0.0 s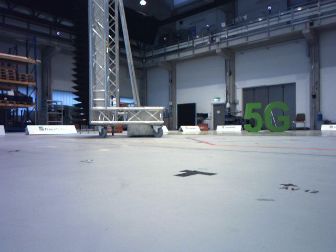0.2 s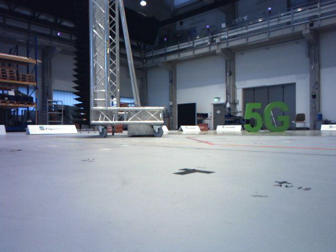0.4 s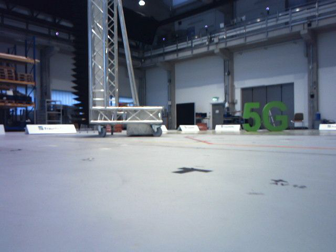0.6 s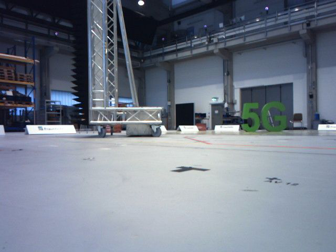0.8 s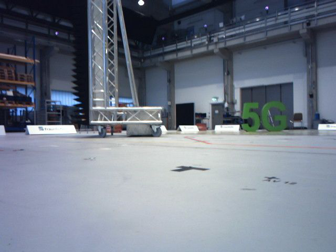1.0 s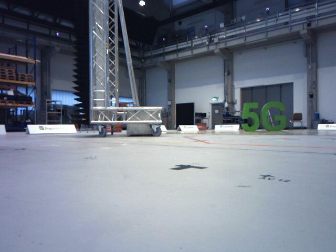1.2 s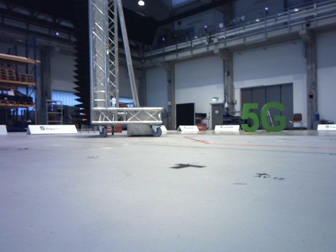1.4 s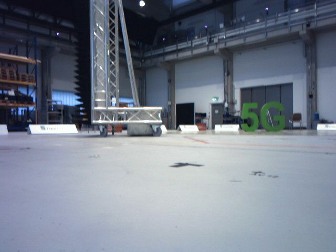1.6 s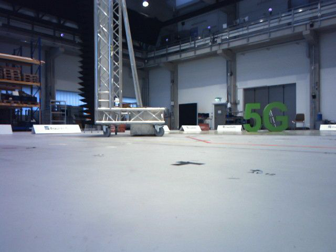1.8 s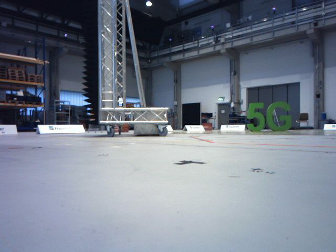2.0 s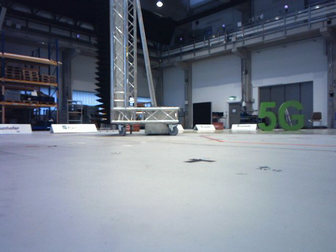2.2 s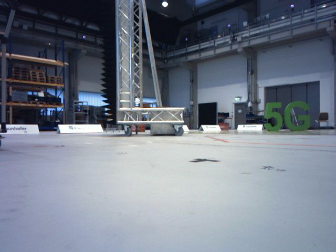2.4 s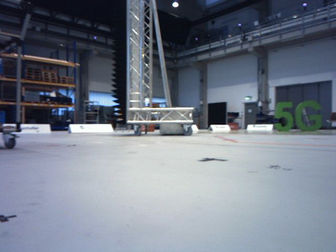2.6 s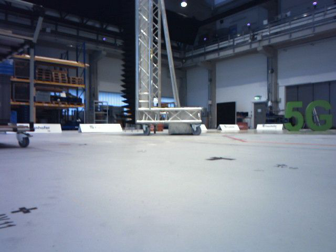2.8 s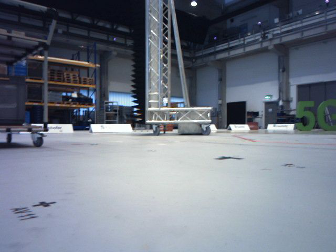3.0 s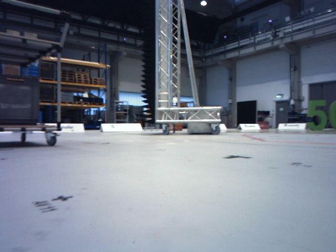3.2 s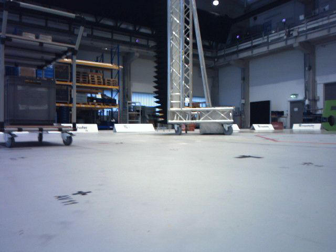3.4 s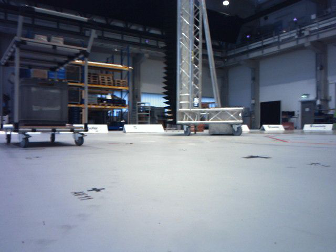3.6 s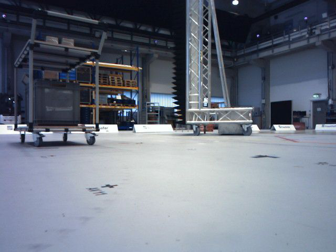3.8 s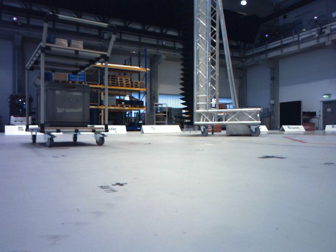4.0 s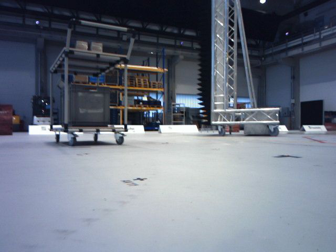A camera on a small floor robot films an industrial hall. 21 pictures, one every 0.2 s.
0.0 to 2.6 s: The camera travels backward, about 0.5 m, so what stands in front gets smaller.
2.6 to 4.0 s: The camera swings to its left by about 15 degrees, and the scene slides to the right. It travels backward, about 0.3 m, so what stands in front gets smaller.
The film runs backward here.
